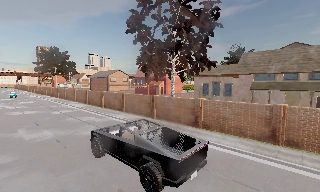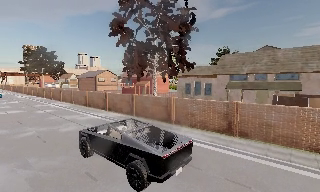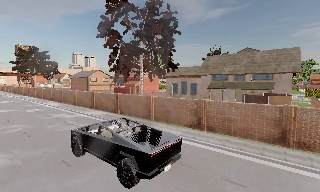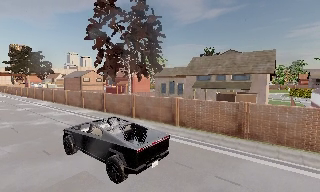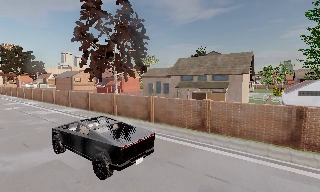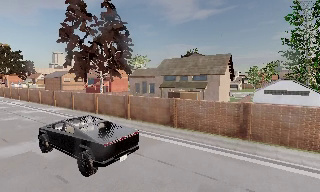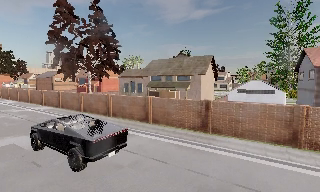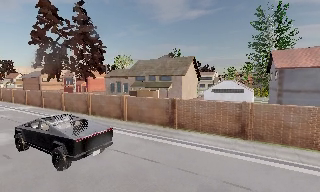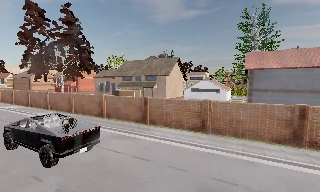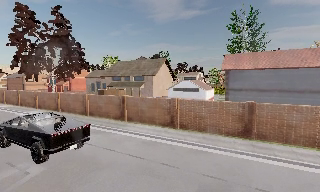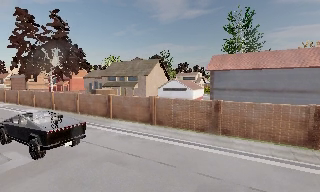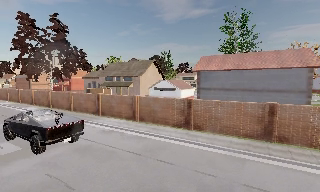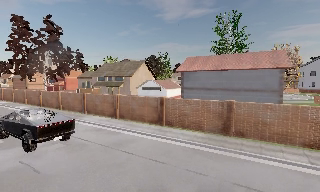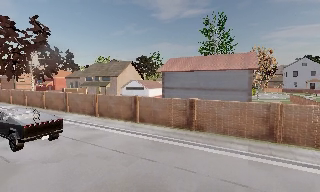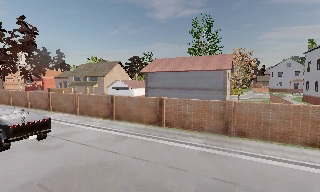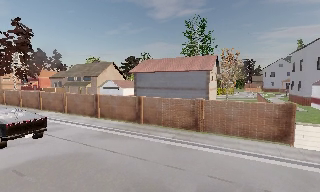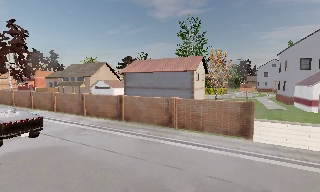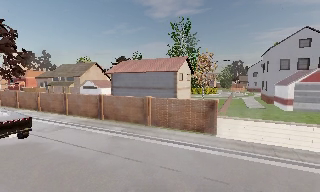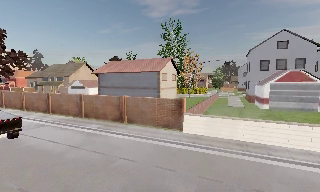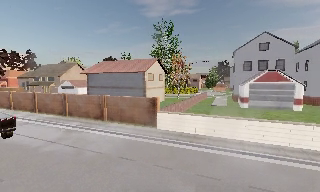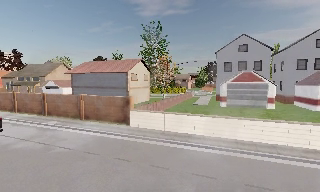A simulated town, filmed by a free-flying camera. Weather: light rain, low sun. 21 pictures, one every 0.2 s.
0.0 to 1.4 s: The camera swings to its right by about 15 degrees, and the scene slides to the left. It travels to its right and backward, about 15 m, so close, fixed things drift to the left.
1.4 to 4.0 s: The camera travels to its right and backward, about 30 m, so close, fixed things drift to the left.
The film runs backward here.
